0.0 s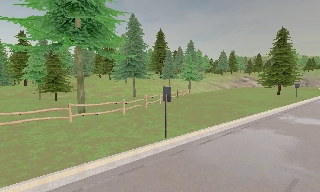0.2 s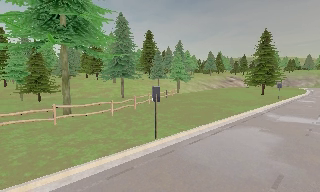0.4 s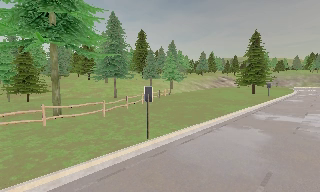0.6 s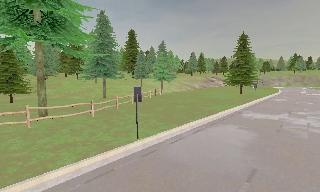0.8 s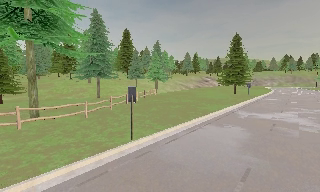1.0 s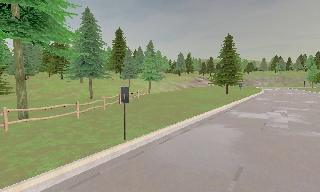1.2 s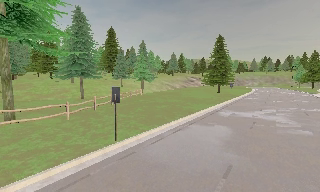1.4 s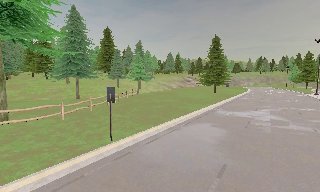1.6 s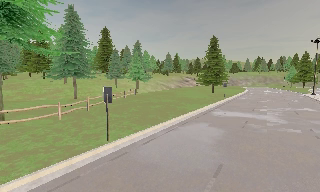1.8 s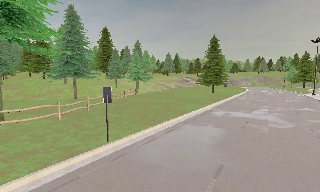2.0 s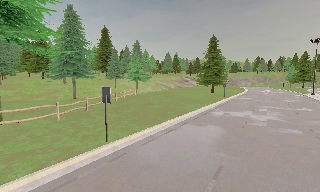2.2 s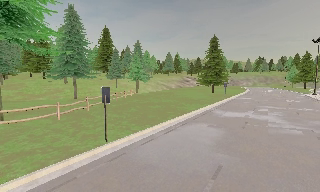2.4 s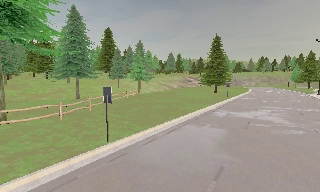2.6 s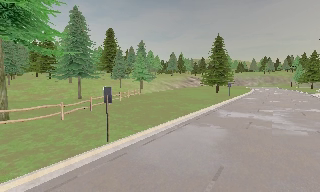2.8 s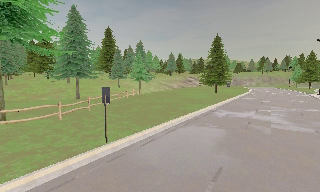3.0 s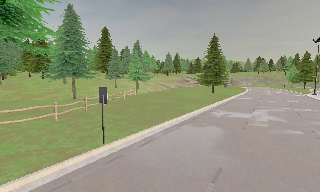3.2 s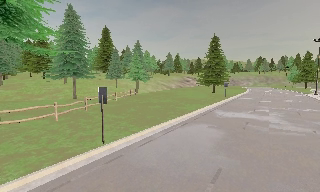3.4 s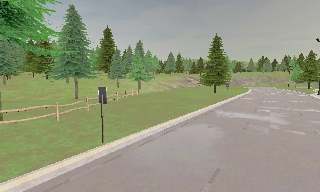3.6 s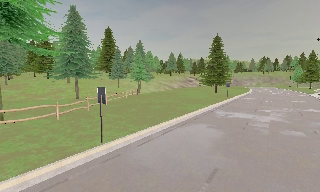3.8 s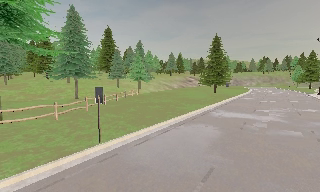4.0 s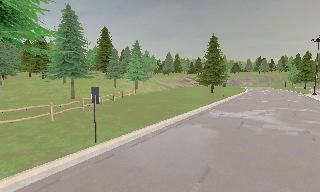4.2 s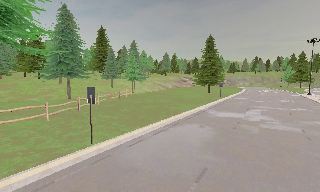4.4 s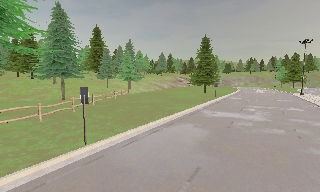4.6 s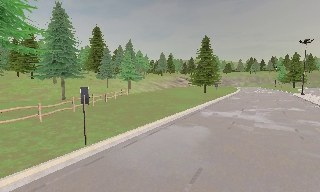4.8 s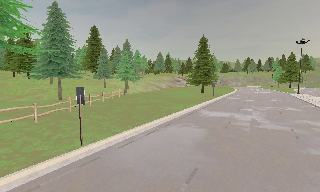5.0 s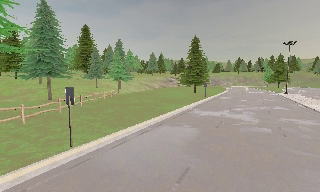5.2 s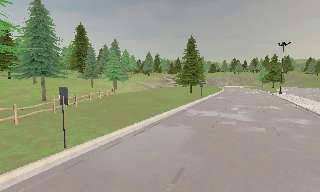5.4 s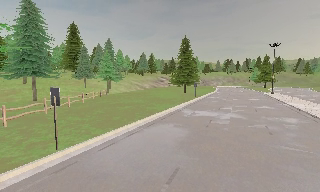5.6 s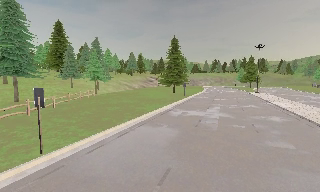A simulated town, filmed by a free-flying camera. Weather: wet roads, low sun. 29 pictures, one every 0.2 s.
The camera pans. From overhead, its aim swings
clockwise.
The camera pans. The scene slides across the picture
to the left.
0.0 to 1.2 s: The camera pans to its right, which is clockwise from overhead, by about 15 degrees.
1.2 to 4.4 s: The camera travels to its right, about 1 m, so close, fixed things drift to the left.
4.4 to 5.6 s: The scene slides to the left, as the camera pans about 10 degrees to its right.
The film runs backward here.
